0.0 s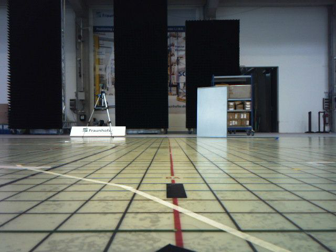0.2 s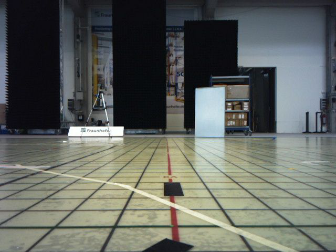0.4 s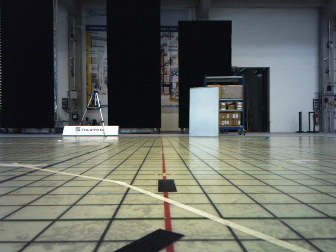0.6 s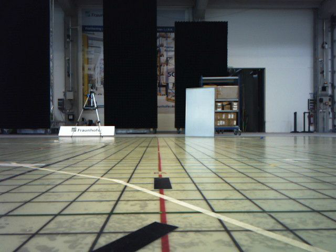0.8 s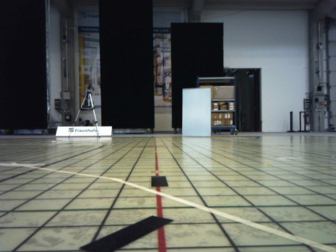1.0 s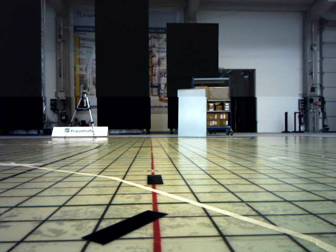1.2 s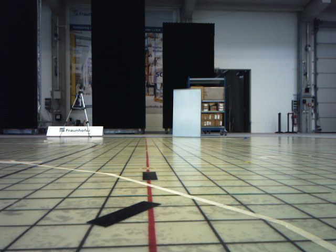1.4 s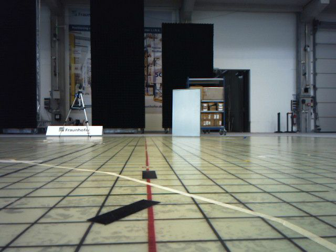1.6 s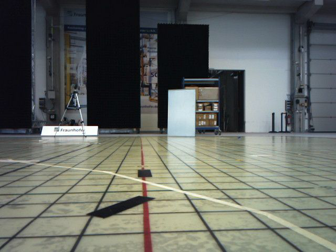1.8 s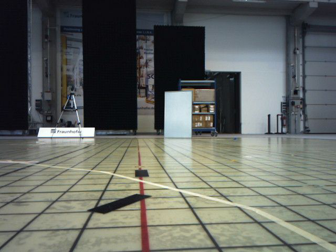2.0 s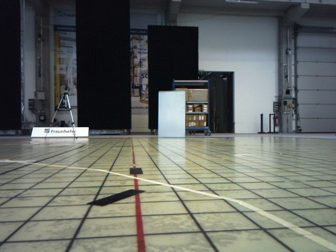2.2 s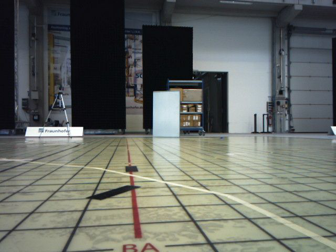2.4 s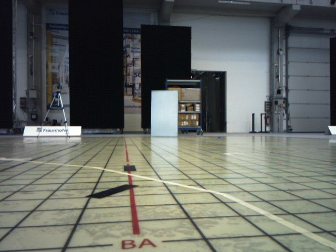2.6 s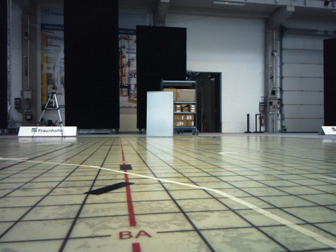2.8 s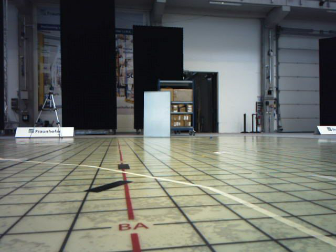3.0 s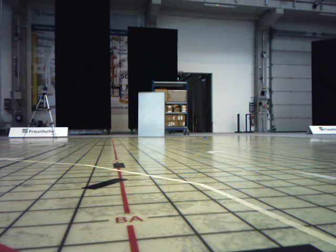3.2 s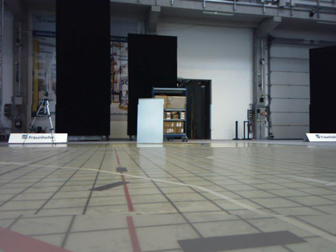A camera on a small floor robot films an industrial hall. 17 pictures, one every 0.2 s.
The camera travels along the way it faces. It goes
backward.
0.0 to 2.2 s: The camera travels backward, about 0.4 m, so what stands in front gets smaller.
2.2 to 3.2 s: The camera travels backward, about 0.3 m, so what stands in front gets smaller. It gains speed.
The film runs backward here.
